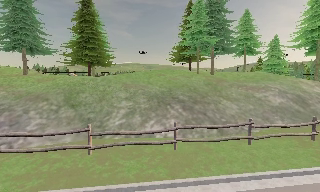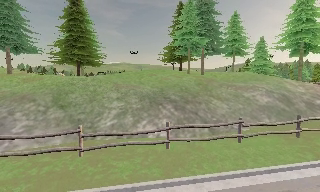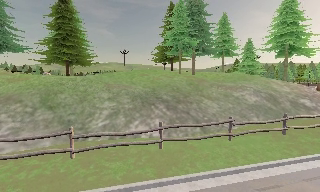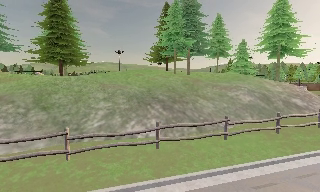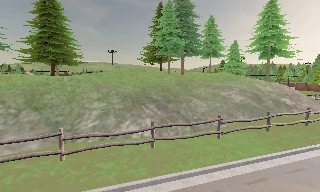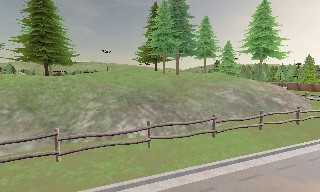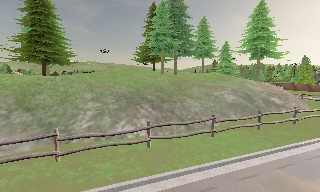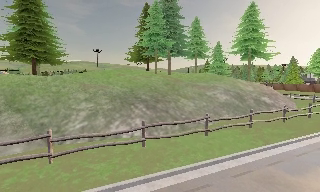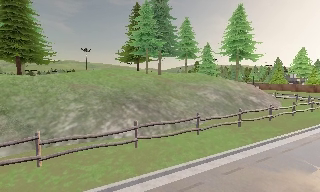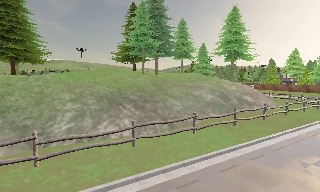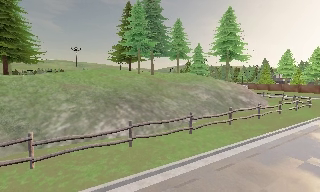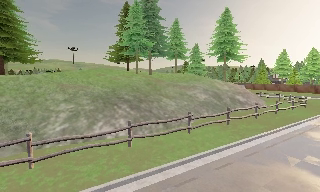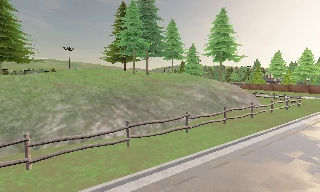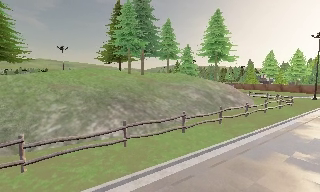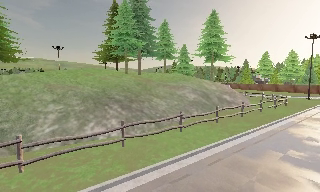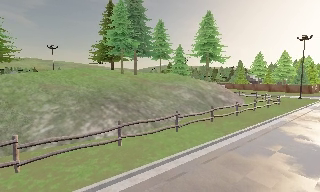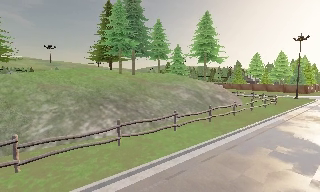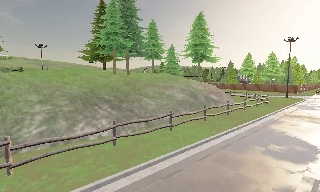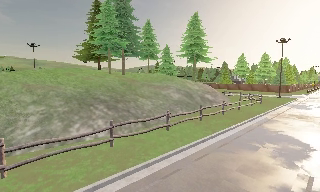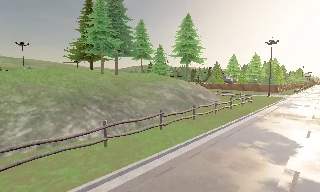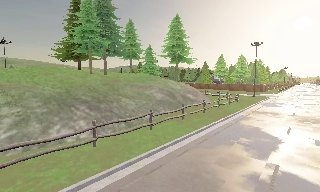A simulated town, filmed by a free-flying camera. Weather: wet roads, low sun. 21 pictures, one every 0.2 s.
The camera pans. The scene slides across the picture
to the left.
The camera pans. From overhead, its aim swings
clockwise.
0.0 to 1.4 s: The camera pans to its right, which is clockwise from overhead, by about 15 degrees. It travels to its left, about 0.5 m.
1.4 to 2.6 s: The scene slides to the left, as the camera pans about 10 degrees to its right.
2.6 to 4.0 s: The camera swings to its right by about 15 degrees, and the scene slides to the left. It travels backward, about 0.5 m, so what stands in front gets smaller.
The film runs backward here.
